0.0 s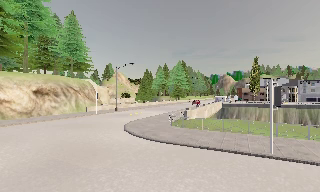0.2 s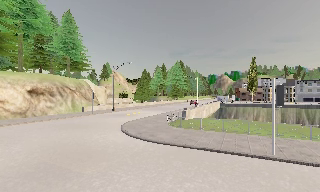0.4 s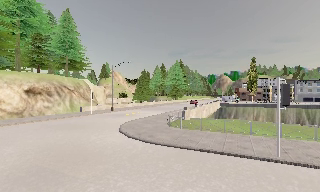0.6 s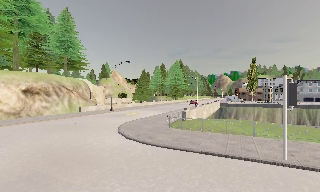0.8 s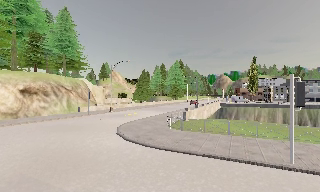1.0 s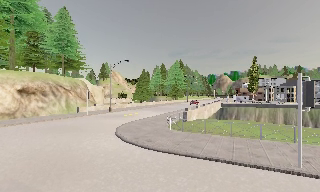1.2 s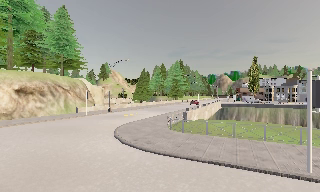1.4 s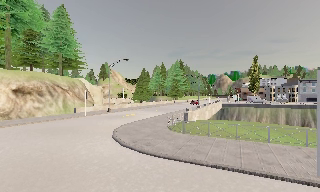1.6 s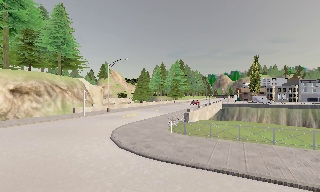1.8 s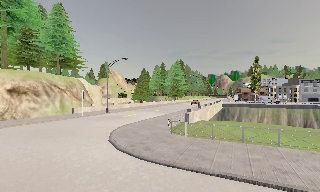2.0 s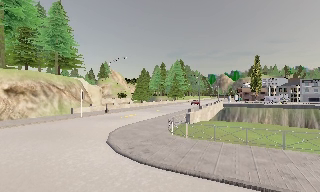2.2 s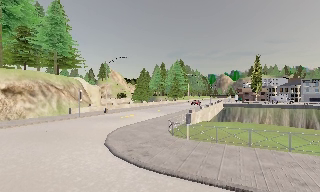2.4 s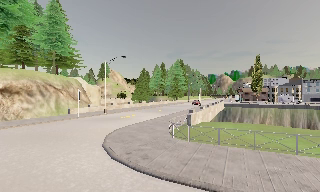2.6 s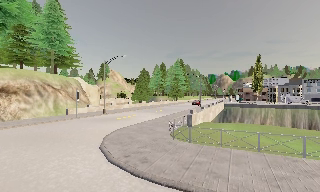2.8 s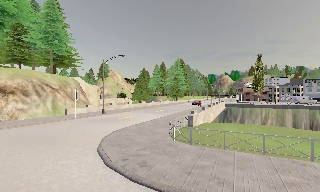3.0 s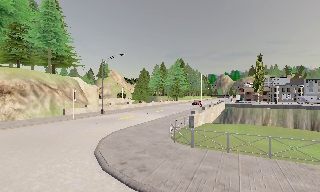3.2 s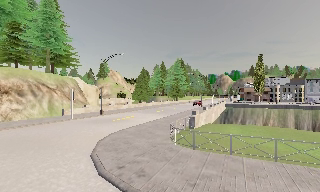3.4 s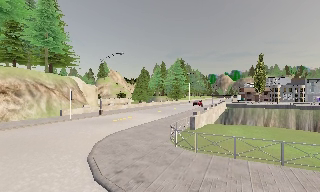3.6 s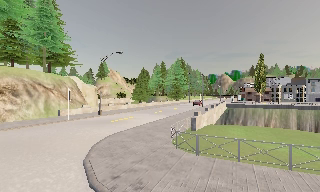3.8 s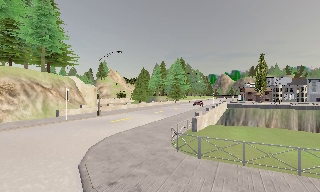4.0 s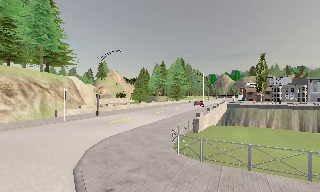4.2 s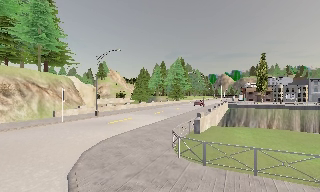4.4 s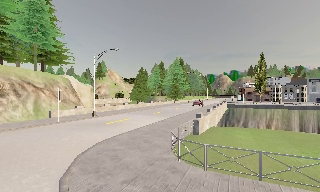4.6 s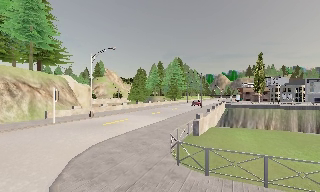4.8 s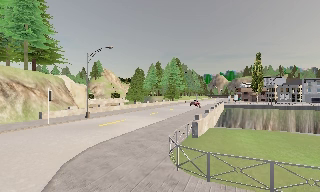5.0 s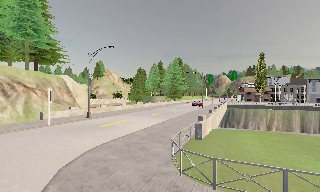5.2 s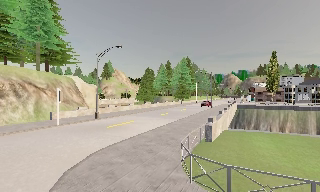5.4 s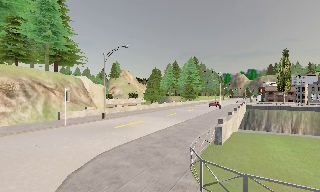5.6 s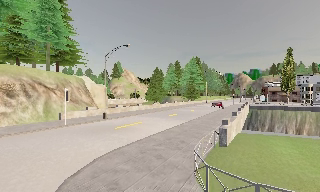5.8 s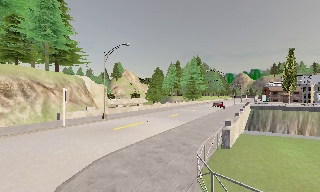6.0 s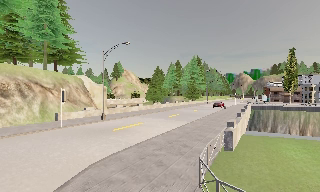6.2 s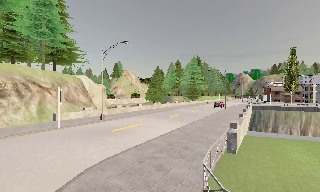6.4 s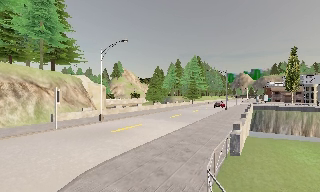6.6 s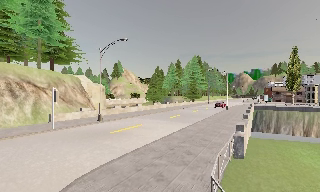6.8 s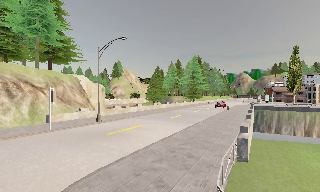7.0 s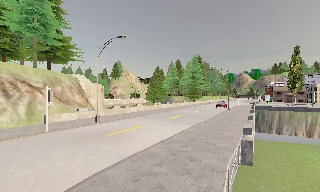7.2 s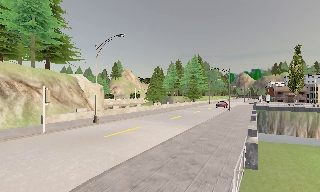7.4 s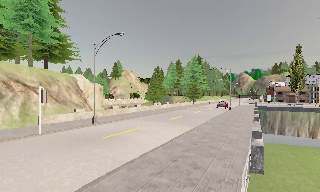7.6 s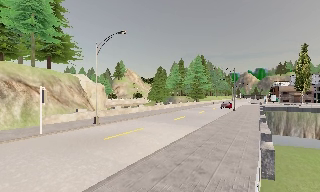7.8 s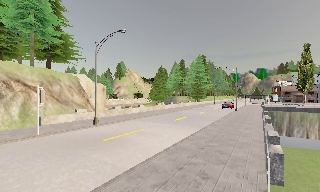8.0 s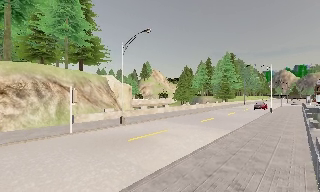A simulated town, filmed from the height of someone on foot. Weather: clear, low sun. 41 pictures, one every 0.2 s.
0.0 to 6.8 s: The camera travels forward, about 11 m, so what stands in front looms larger.
6.8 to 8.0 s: The scene slides to the right, as the camera pans about 10 degrees to its left. It travels forward, about 2 m, so what stands in front looms larger.
The film runs forward here.
